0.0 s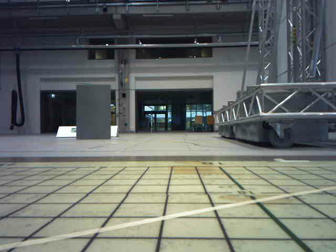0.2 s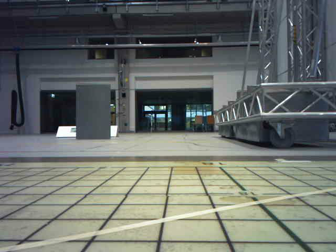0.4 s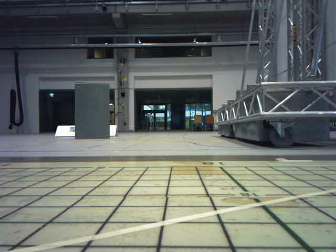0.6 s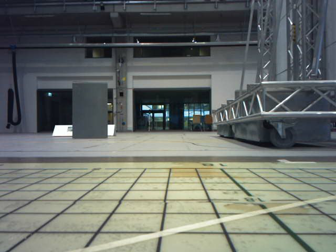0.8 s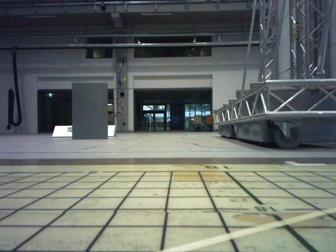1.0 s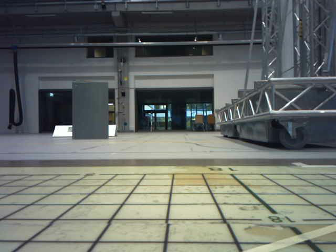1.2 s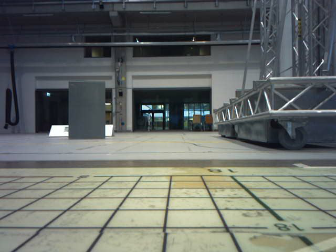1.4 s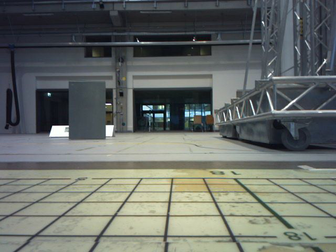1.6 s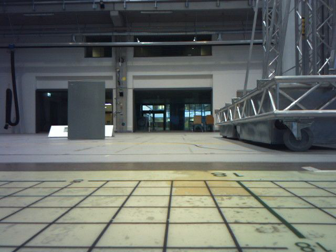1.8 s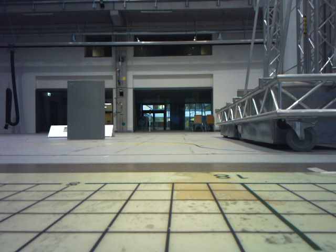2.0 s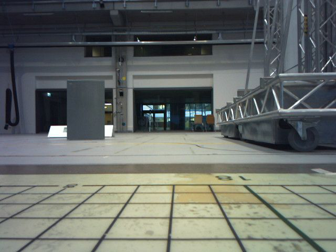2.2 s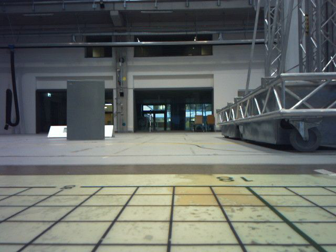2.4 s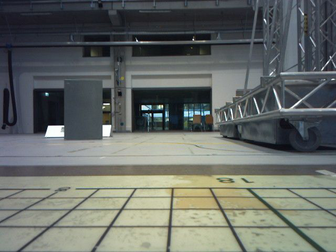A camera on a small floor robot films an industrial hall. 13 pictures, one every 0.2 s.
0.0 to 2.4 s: The camera travels forward, about 0.5 m, so what stands in front looms larger.
The film runs forward here.
